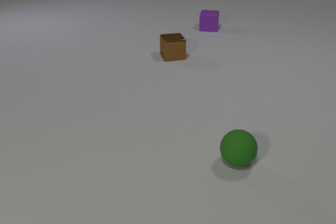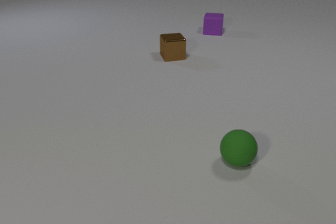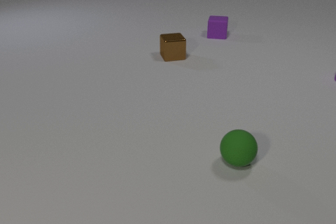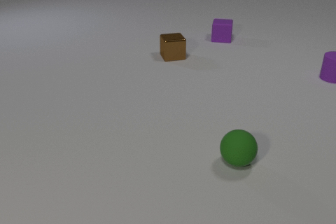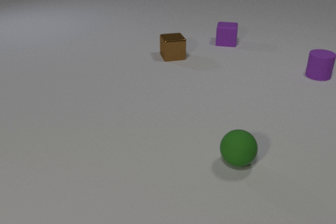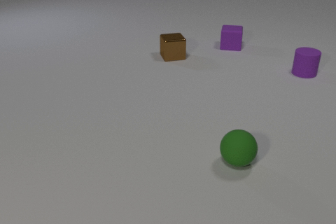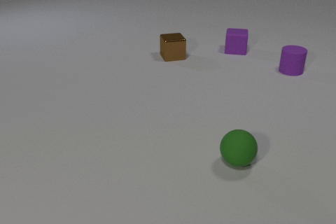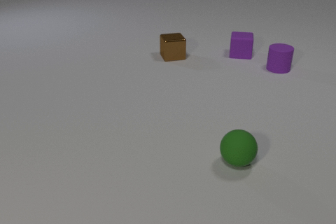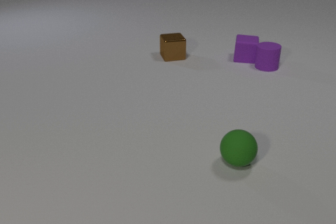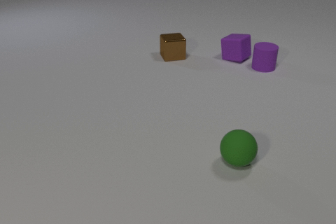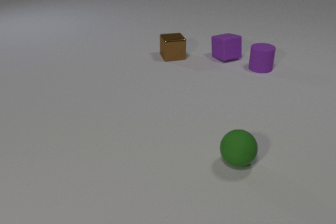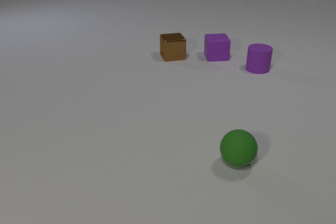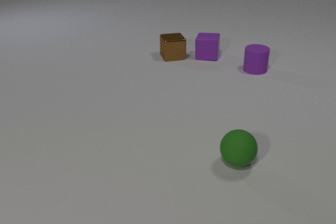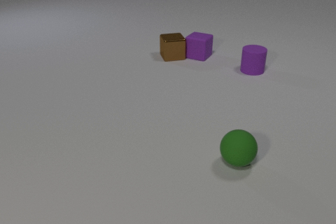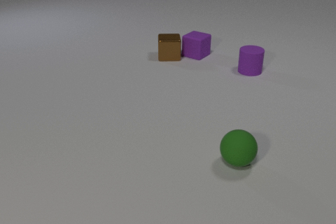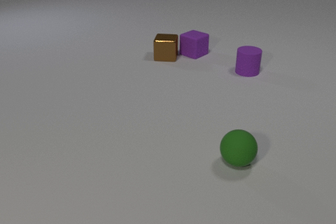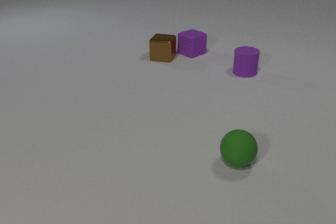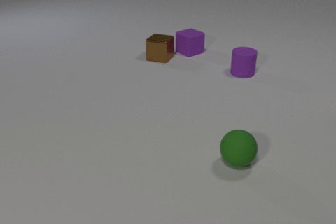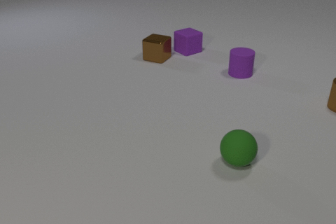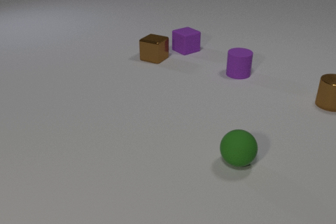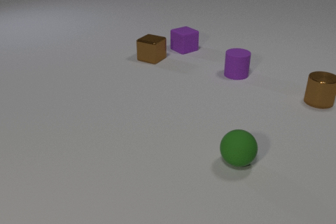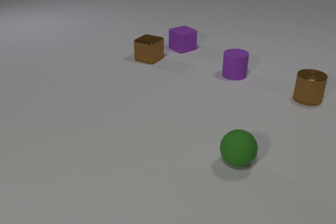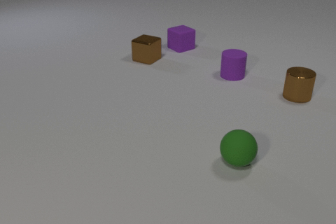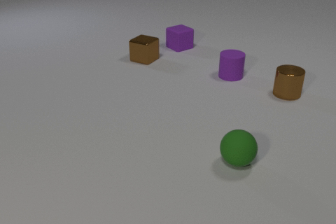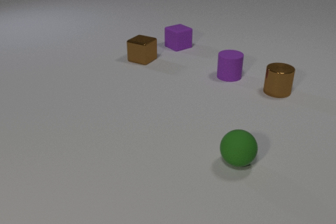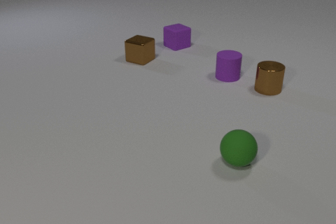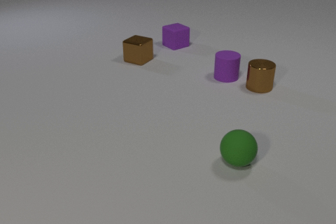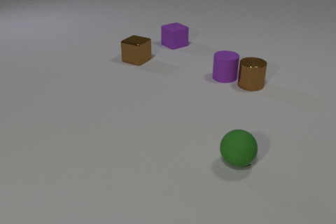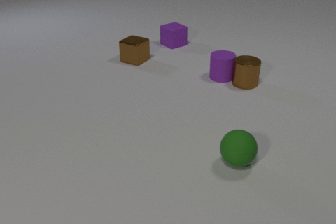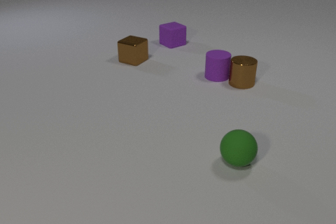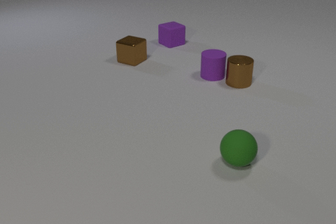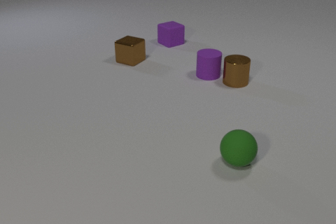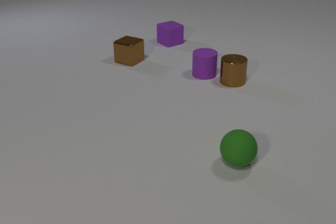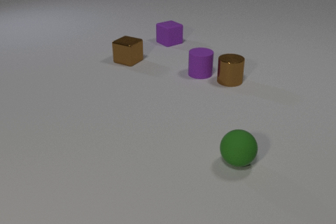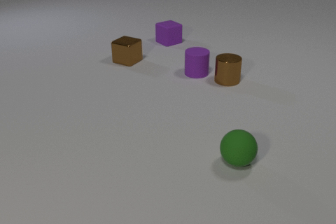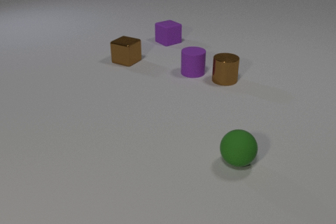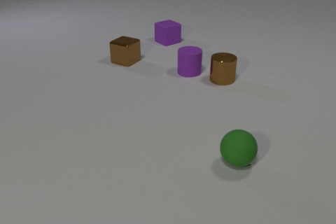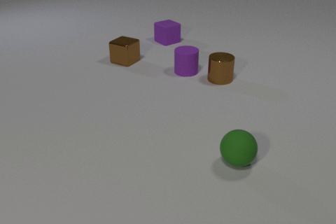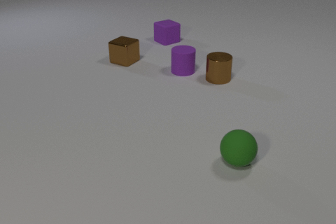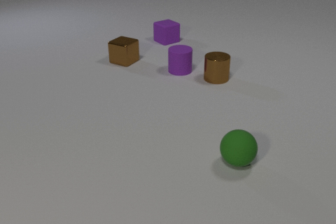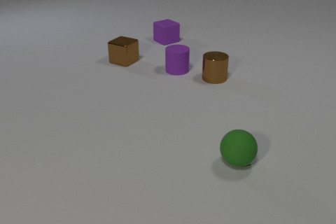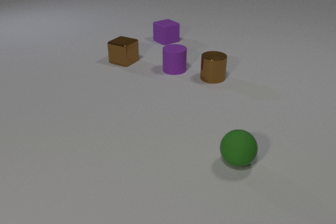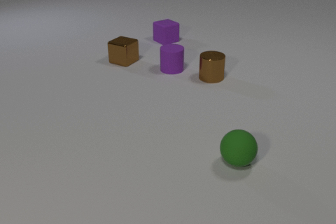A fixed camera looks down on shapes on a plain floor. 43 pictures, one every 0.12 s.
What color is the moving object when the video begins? purple.
What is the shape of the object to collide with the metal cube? cube.
What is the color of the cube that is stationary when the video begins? brown.
0.00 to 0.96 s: The purple rubber cylinder comes in at the right edge, slides to the left. The purple rubber cube slides toward the camera and to the right. The purple rubber cylinder and the purple rubber cube collide.
0.96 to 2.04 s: The purple rubber cylinder slides to the left and toward the camera. The purple rubber cube slides to the left, spins clockwise seen from above by about 135 degrees, its near face sliding to the left. The brown metal cube slides to the left, spins so that its near face slides to the left, clockwise seen from above. The purple rubber cube and the brown metal cube collide.
2.04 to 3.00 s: The purple rubber cylinder slides to the left and toward the camera. The purple rubber cube slides away from the camera and to the left. The brown metal cylinder comes in at the right edge, slides to the left. The brown metal cube slides to the left.
3.00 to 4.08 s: The purple rubber cylinder slides to the left. The purple rubber cube slides away from the camera and to the left. The brown metal cylinder slides to the left. The brown metal cube slides to the left. The purple rubber cylinder and the brown metal cylinder collide.
4.08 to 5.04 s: The purple rubber cylinder slides to the left. The purple rubber cube slides away from the camera. The brown metal cylinder slides to the left.
